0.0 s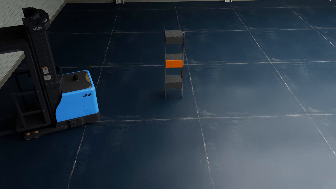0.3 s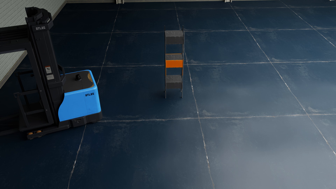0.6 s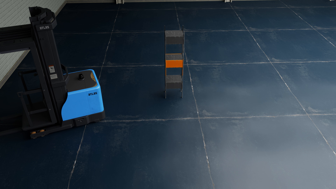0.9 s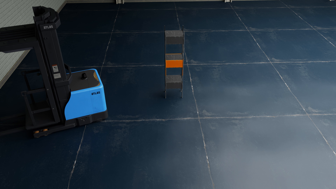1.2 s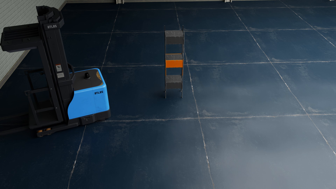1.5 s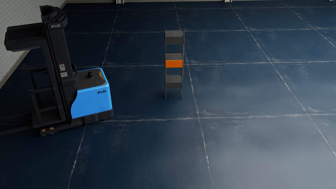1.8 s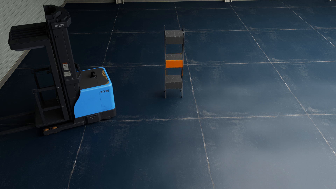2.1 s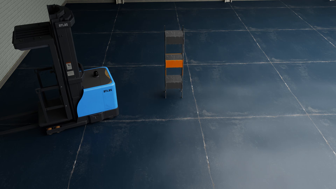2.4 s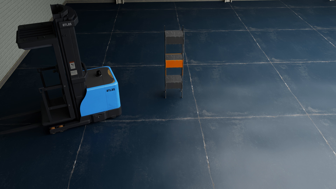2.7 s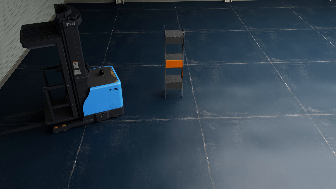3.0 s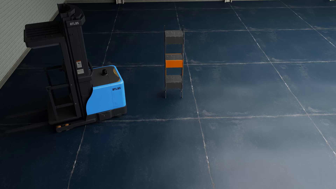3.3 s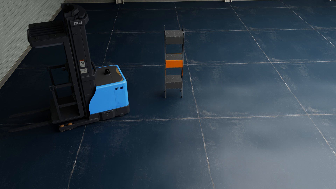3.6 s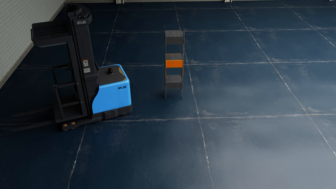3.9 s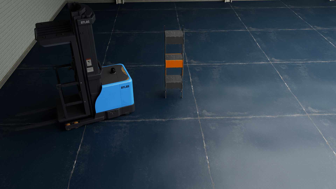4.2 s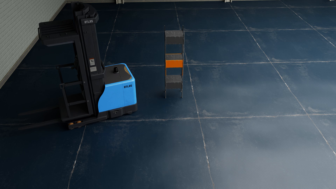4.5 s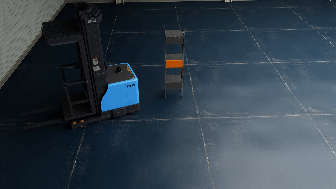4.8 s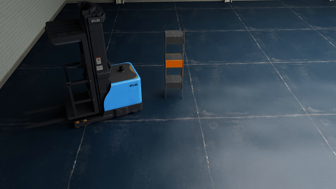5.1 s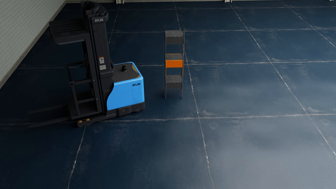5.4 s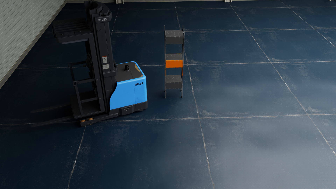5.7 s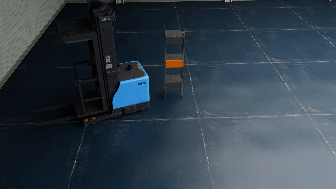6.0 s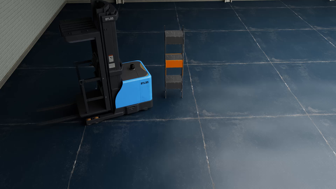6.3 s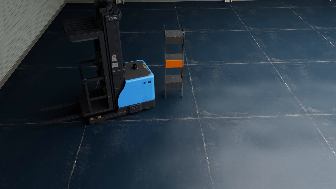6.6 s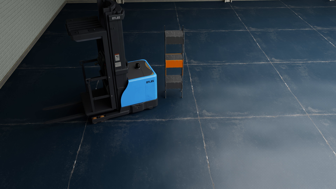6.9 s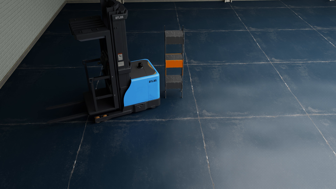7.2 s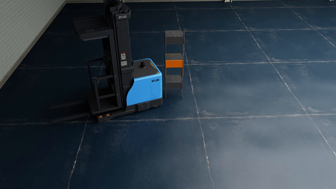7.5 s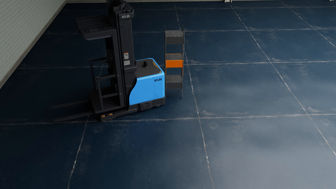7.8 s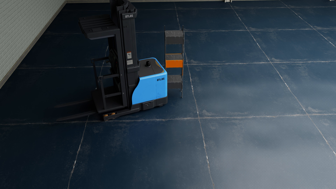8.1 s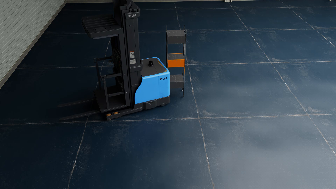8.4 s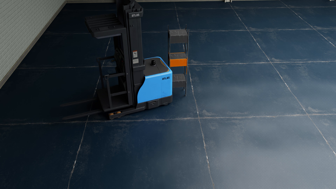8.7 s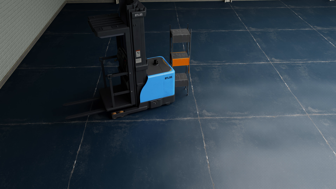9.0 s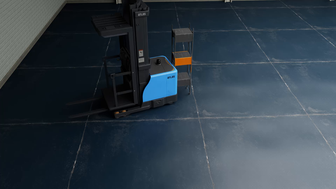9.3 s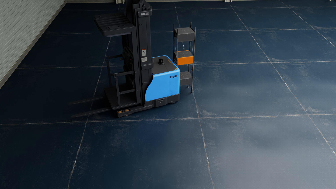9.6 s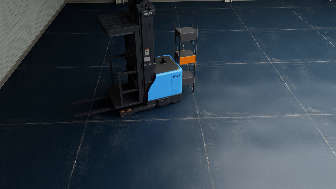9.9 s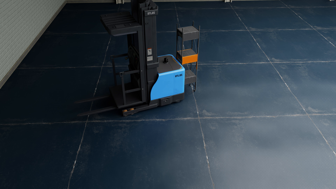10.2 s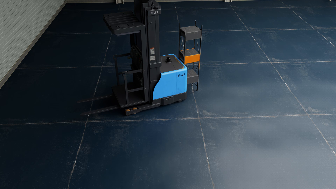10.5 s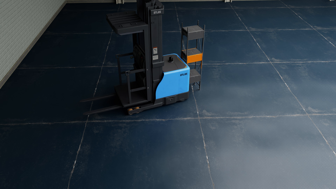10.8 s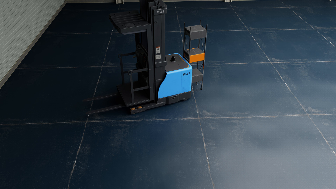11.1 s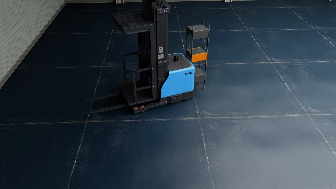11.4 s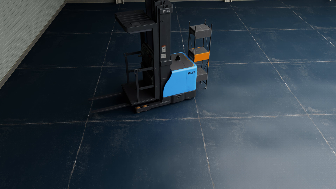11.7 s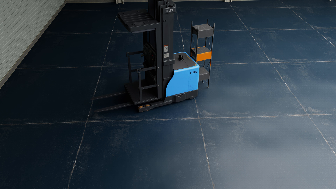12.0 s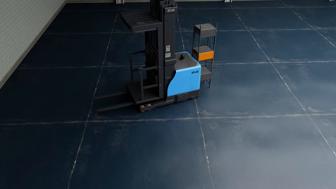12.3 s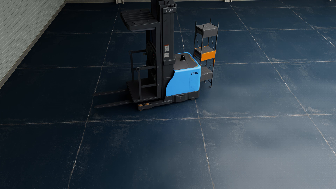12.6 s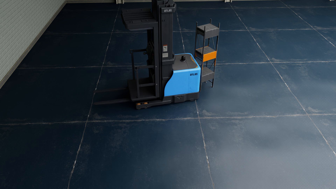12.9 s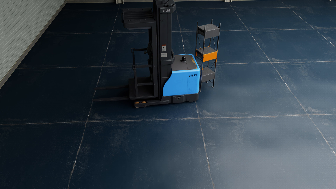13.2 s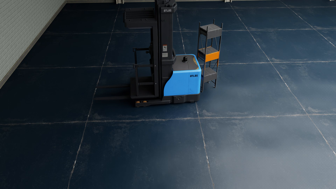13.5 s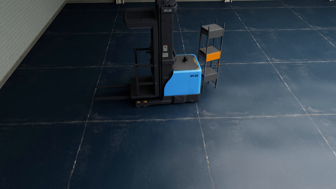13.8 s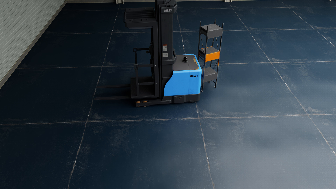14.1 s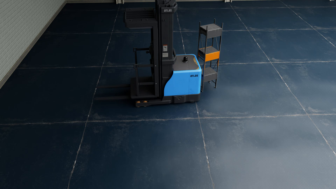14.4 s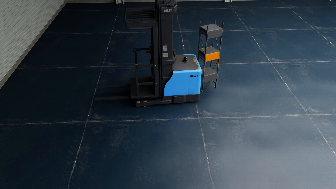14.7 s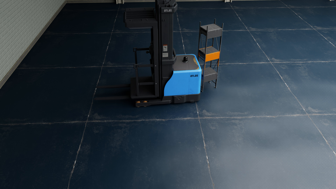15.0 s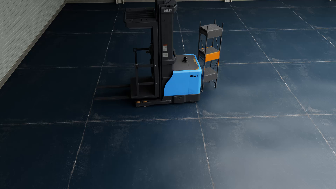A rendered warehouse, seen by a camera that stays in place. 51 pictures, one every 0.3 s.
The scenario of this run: A forklift runs into an object in its way.
